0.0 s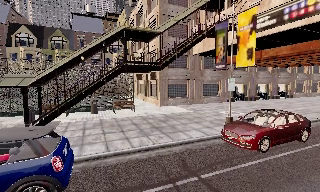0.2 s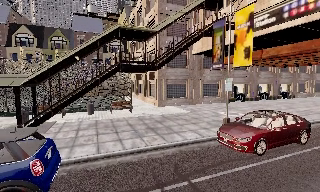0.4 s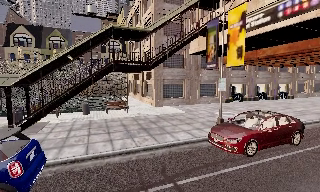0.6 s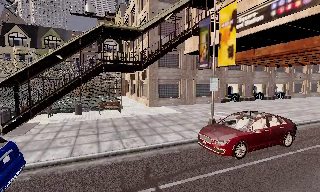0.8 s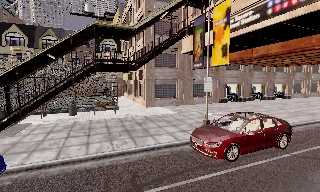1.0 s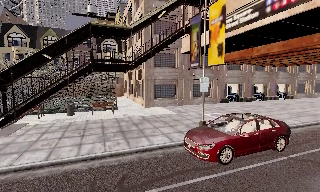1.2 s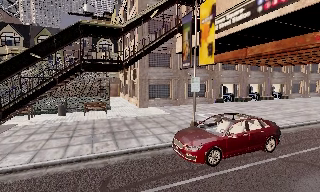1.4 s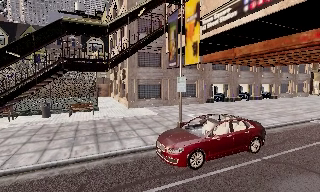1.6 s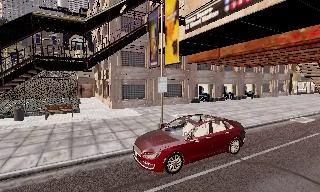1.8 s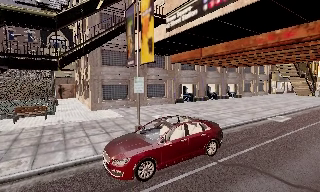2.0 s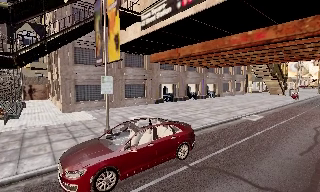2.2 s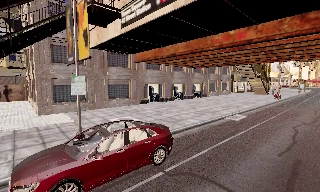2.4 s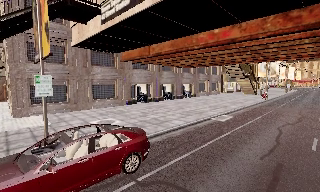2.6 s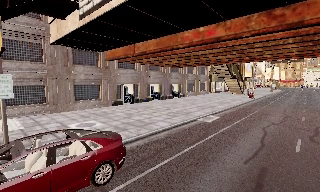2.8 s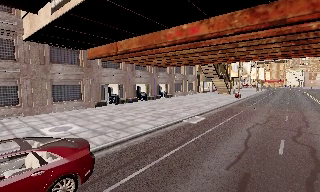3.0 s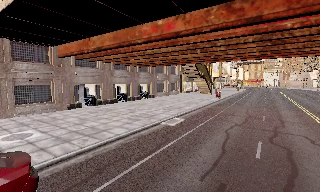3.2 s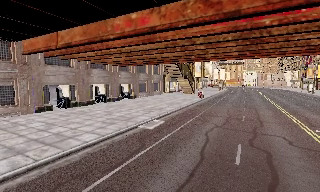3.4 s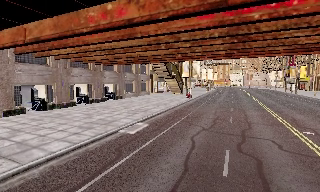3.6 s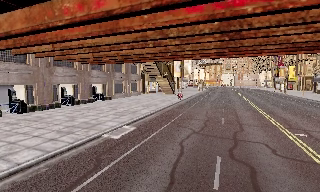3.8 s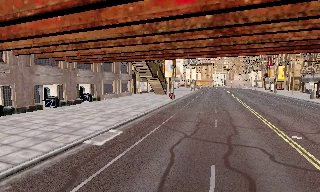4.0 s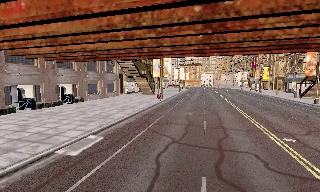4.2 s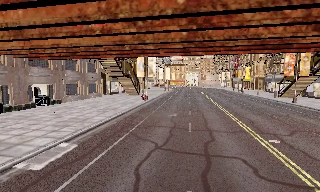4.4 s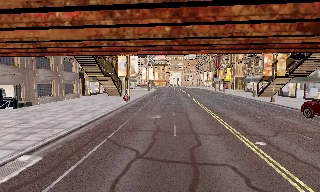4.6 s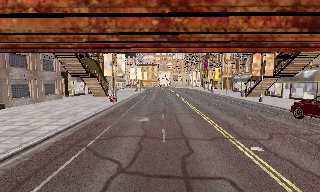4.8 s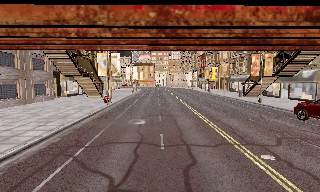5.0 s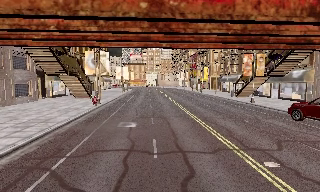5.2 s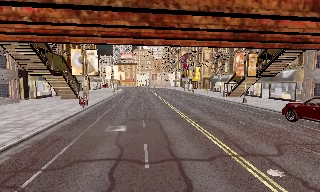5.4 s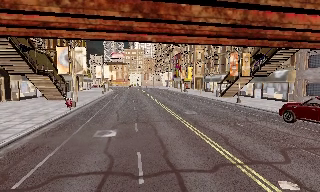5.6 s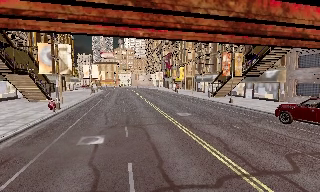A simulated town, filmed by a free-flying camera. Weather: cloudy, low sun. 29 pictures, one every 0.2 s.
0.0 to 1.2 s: The camera travels to its right, about 2.5 m, so close, fixed things drift to the left.
1.2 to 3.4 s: The camera swings to its right by about 45 degrees, and the scene slides to the left. It travels forward and to its right, about 8 m.
3.4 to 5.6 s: The camera pans to its right, which is clockwise from overhead, by about 40 degrees. It travels forward, about 9 m.
The film runs backward here.
